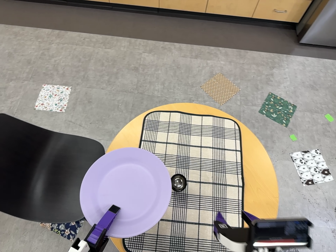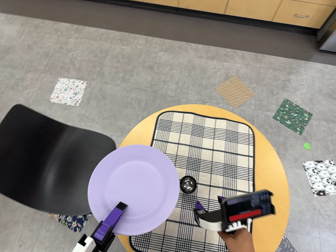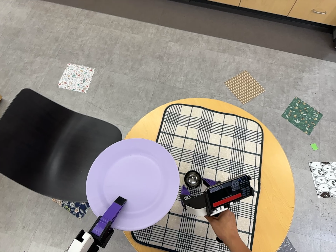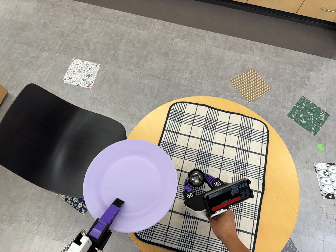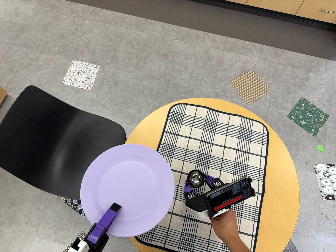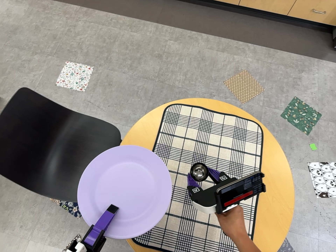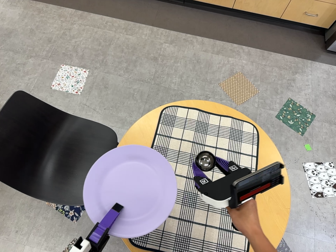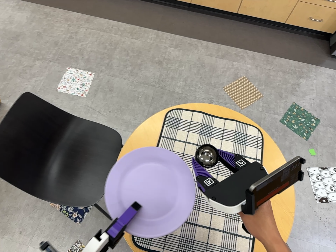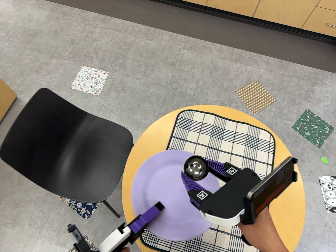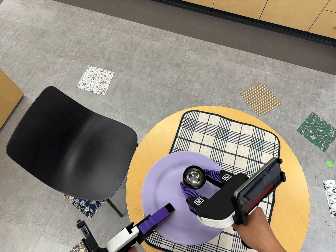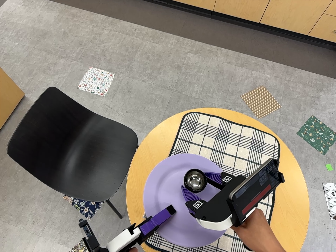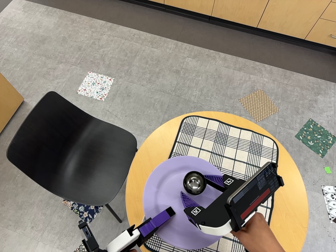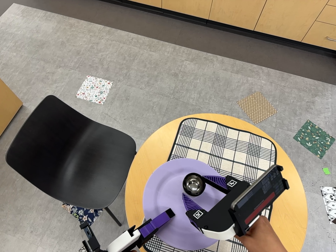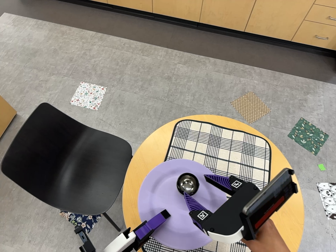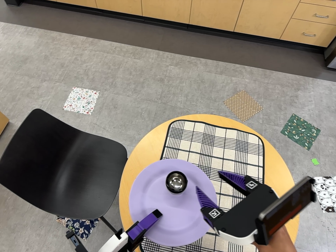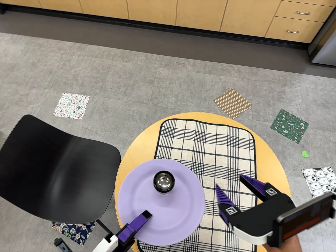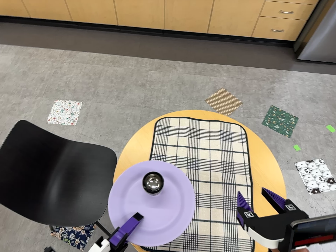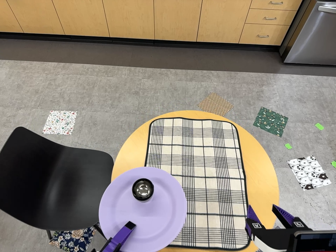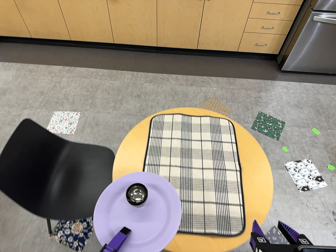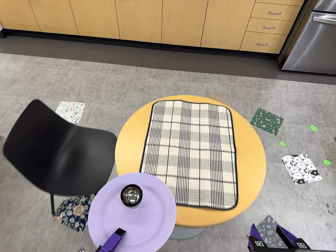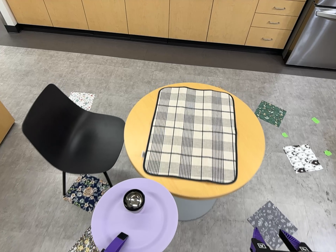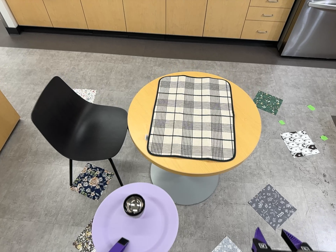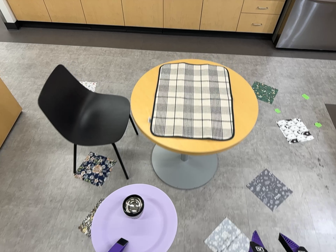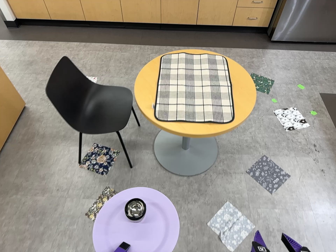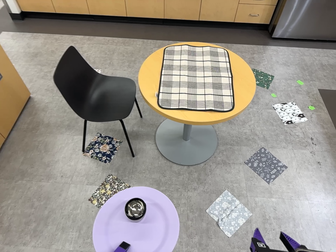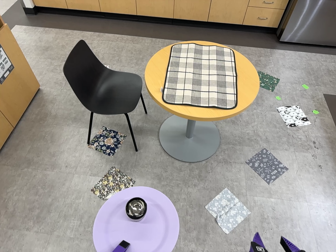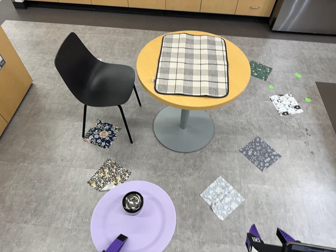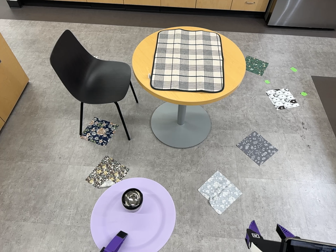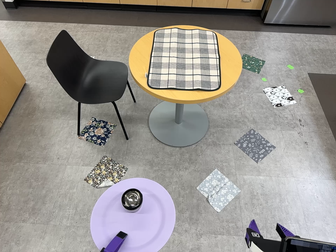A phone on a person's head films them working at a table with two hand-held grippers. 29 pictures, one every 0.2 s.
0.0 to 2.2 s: The camera travels to its left, about 7 cm, so close, fixed things drift to the right. It rolls about its line of sight by about 10 degrees, and the scene rotates clockwise.
2.2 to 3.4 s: The camera travels toward the bottom of its view and backward, about 16 cm. It rolls about its line of sight by about 15 degrees, and the scene rotates counterclockwise.
3.4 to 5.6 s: The camera travels toward the bottom of its view and backward, about 90 cm, so close, fixed things drift upward.
The film runs backward here.
